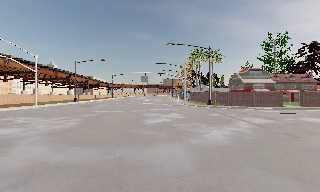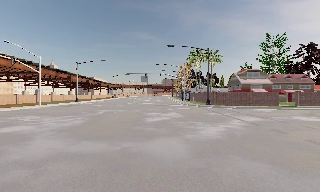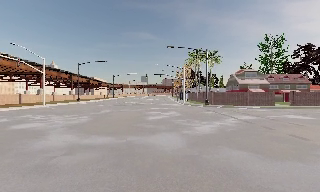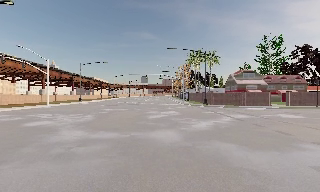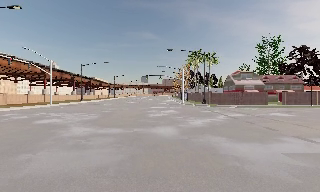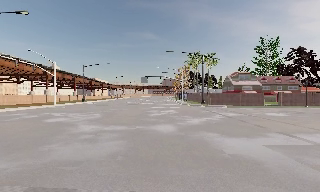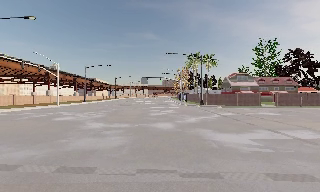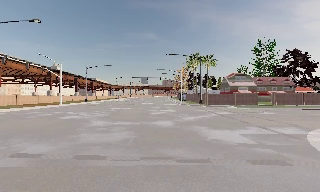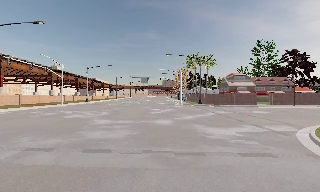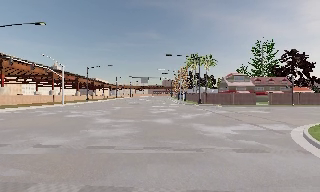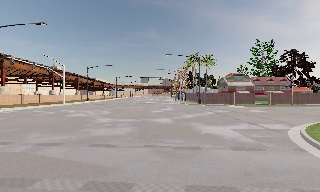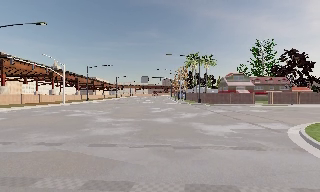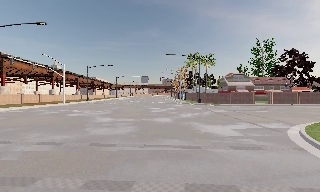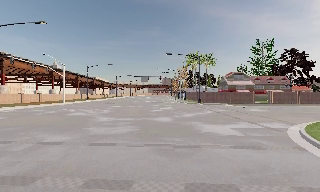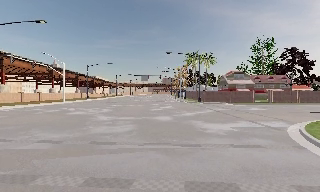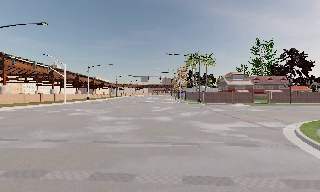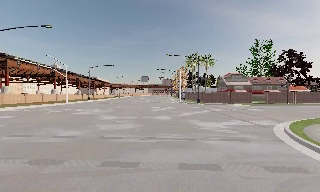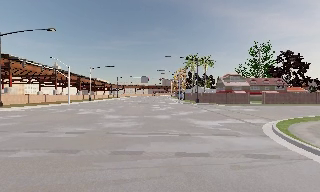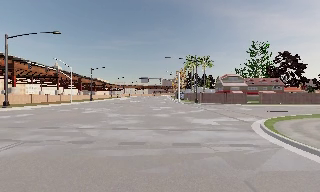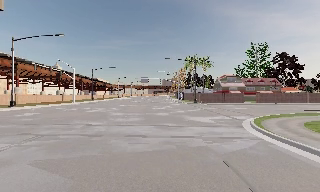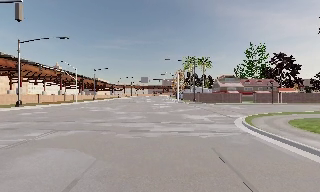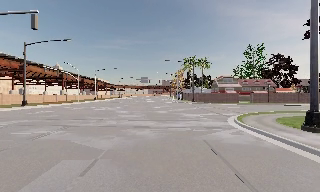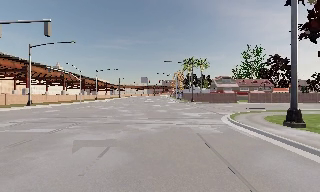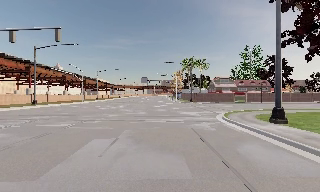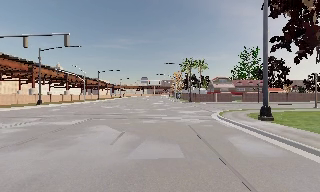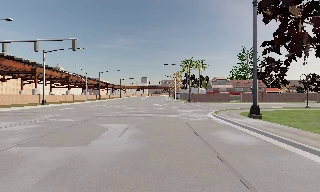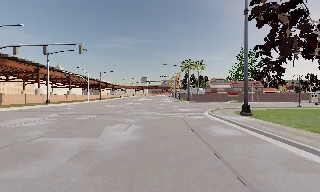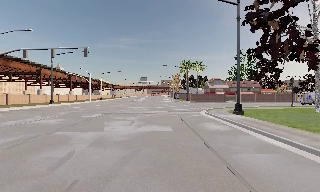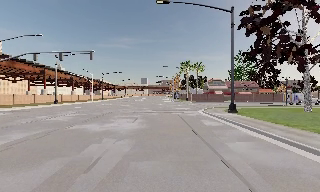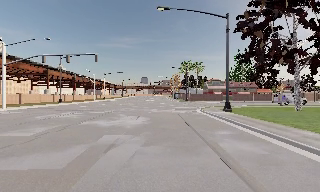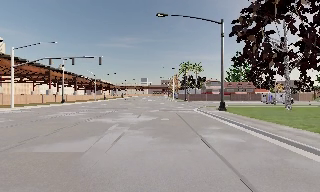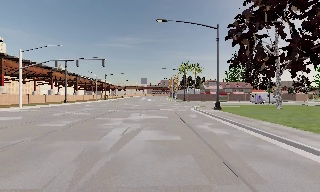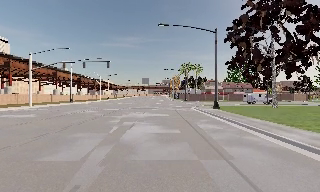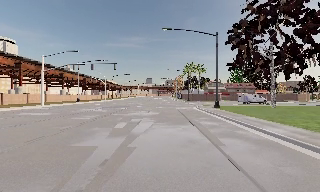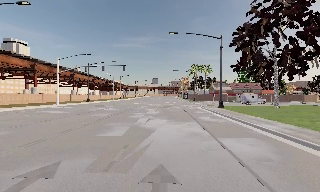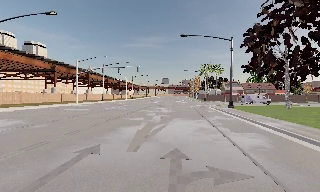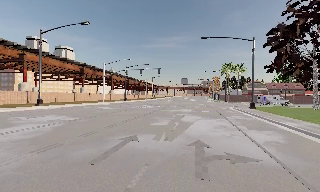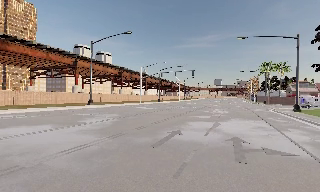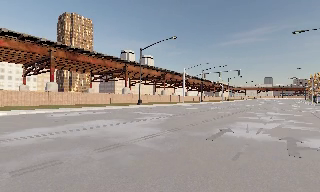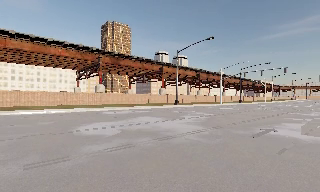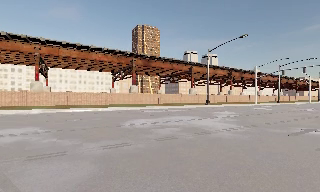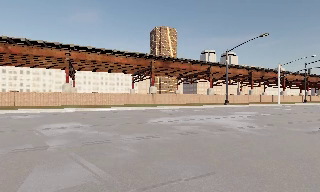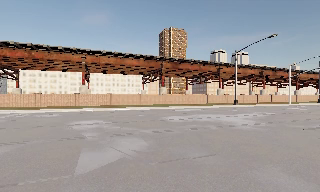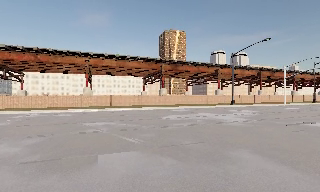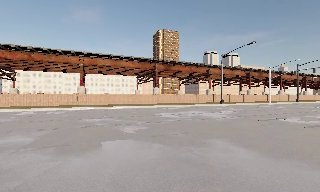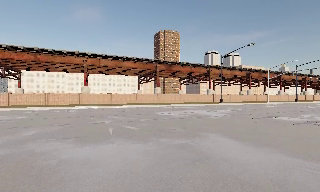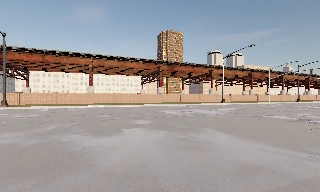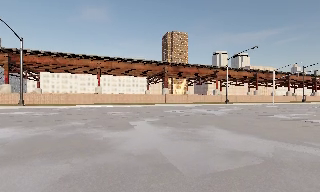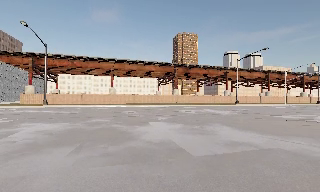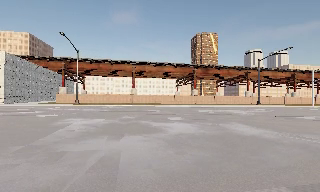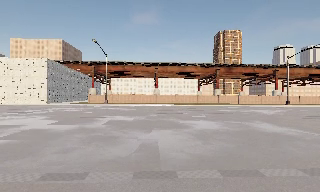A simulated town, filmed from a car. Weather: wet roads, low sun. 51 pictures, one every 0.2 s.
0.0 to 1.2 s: The camera travels backward, about 5 m, so what stands in front gets smaller.
1.2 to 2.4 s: The camera travels backward, about 2 m, so what stands in front gets smaller. It loses speed.
2.4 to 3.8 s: The camera travels backward, about 4 m, so what stands in front gets smaller. It gains speed.
3.8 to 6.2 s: The camera travels backward, about 14 m, so what stands in front gets smaller.
6.2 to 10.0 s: The camera pans to its left, which is counterclockwise from overhead, by about 90 degrees. It travels backward, about 25 m.
The film runs backward here.
